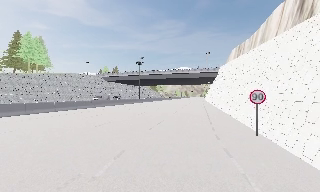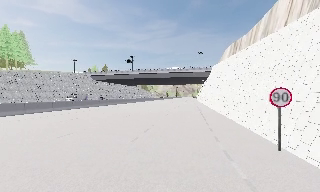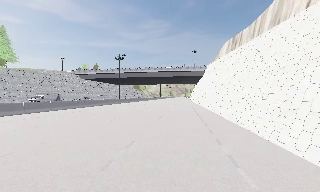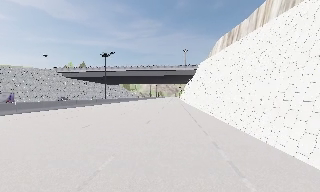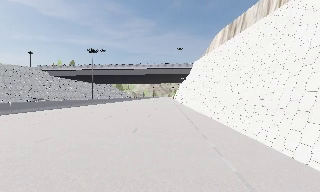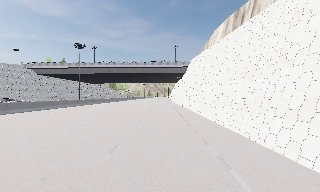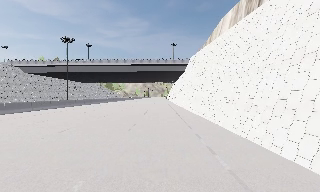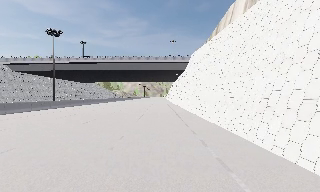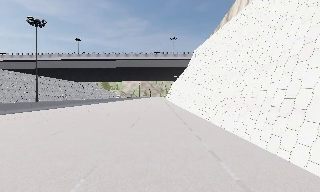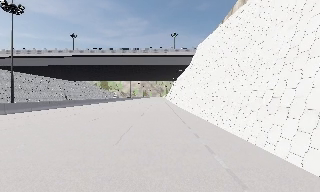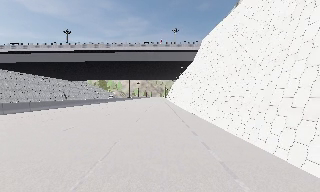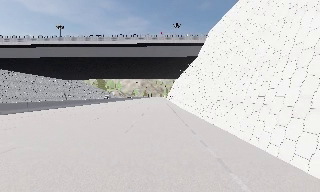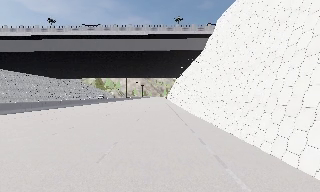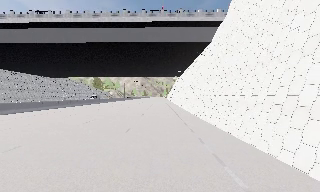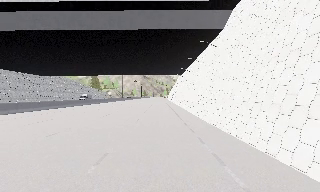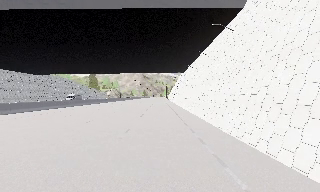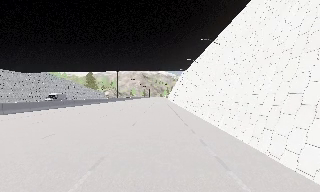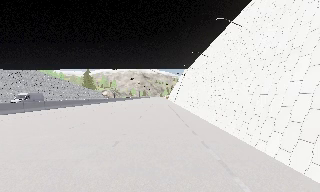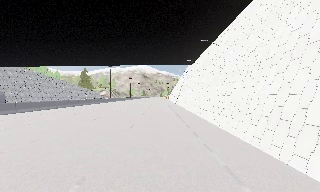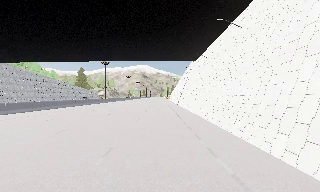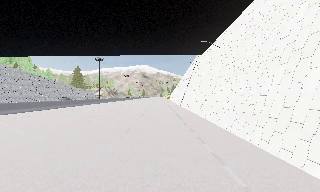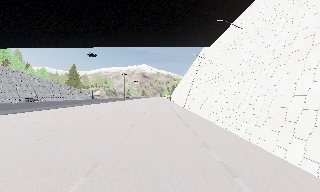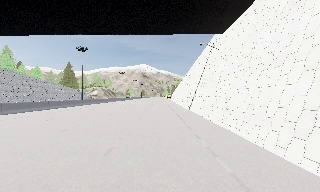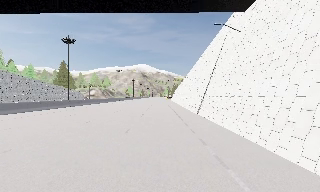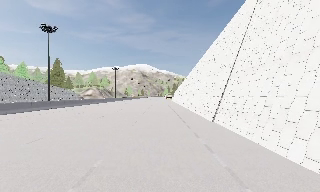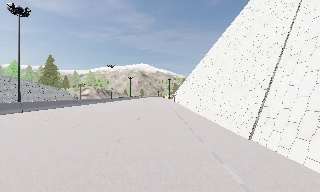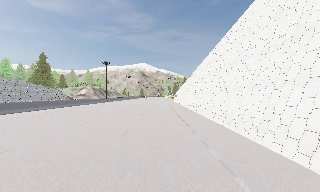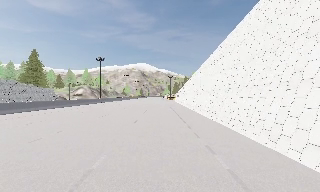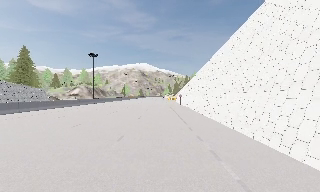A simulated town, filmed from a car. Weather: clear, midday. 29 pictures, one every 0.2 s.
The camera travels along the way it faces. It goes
forward.
0.0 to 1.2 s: The scene slides to the left, as the camera pans about 15 degrees to its right. It travels forward, about 16 m, so what stands in front looms larger.
1.2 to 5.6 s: The camera travels forward, about 95 m, so what stands in front looms larger.
The film runs forward here.
